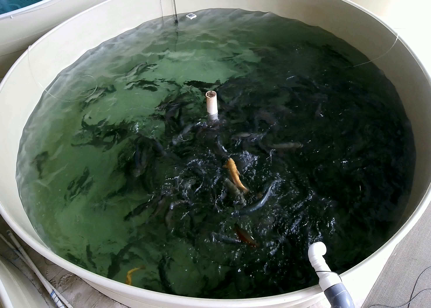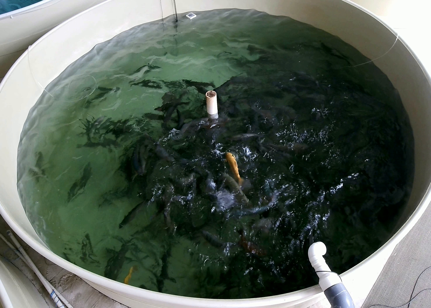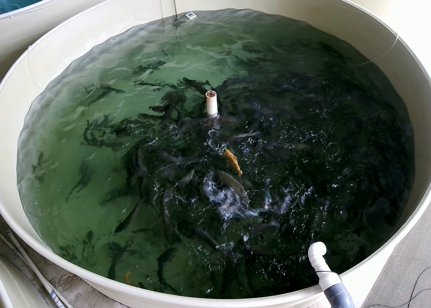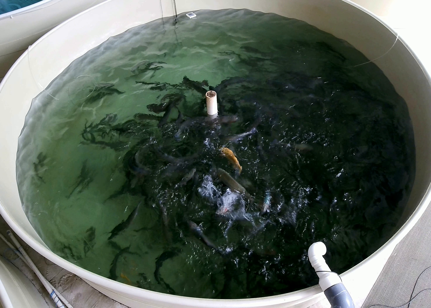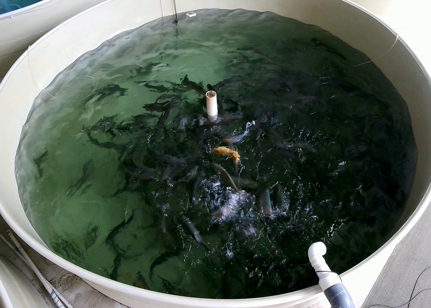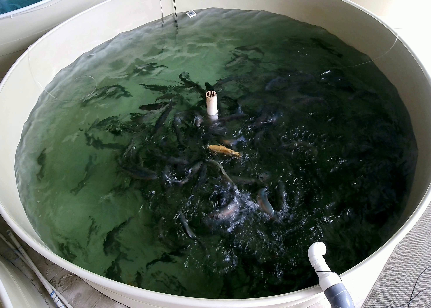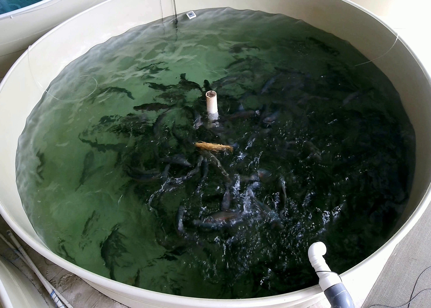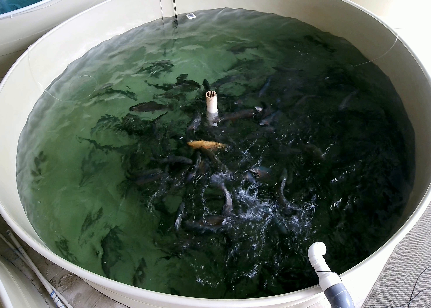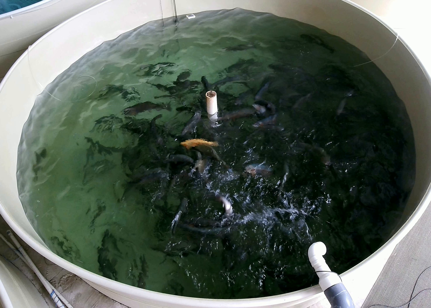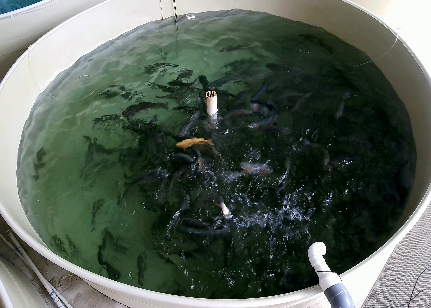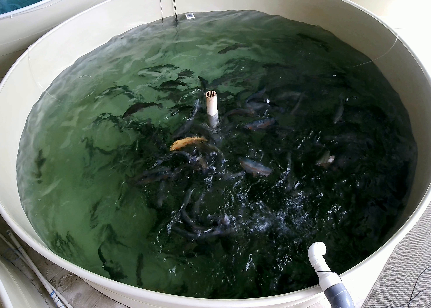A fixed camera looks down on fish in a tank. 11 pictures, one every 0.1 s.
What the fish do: Strong feeding.
